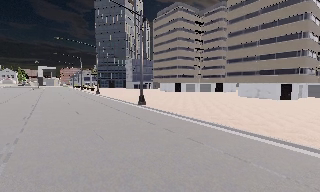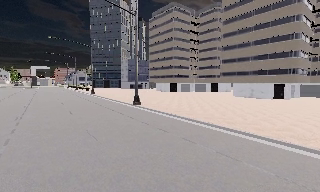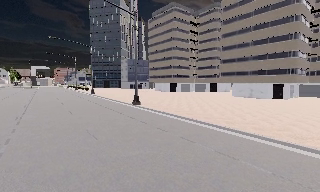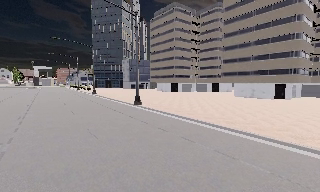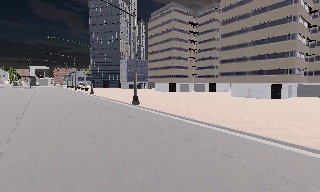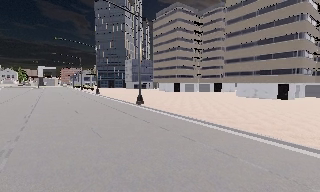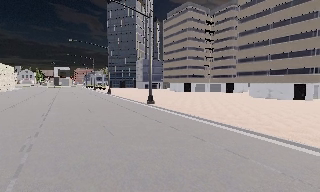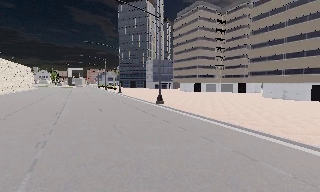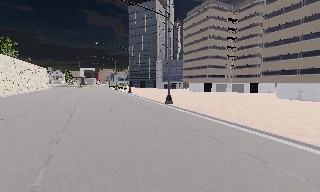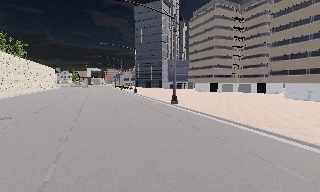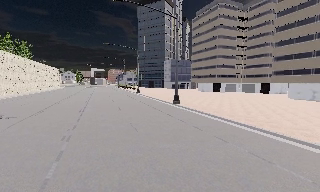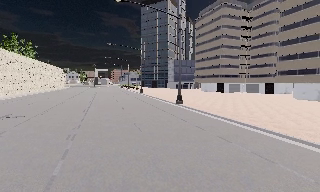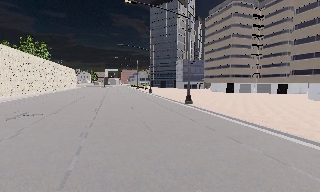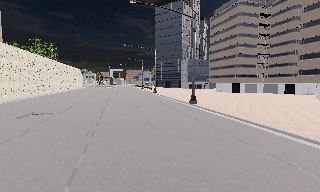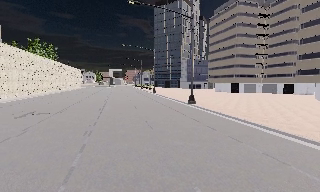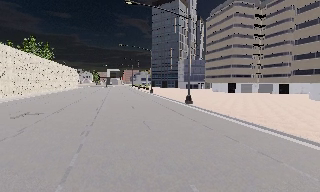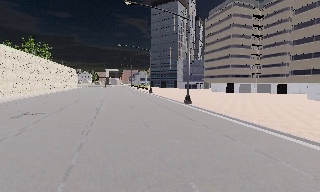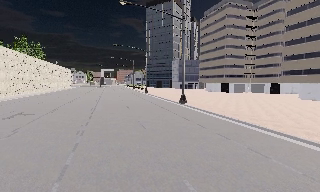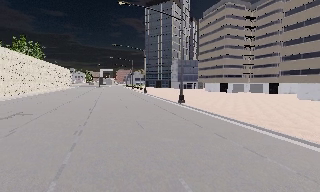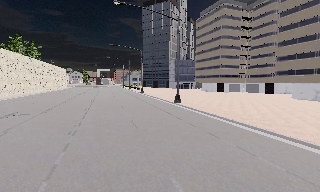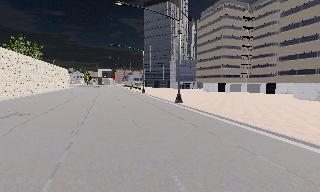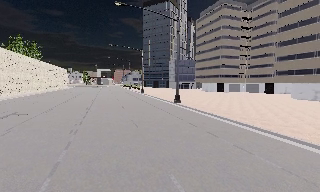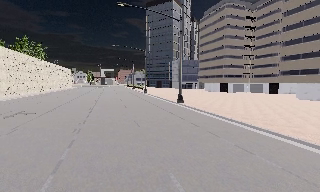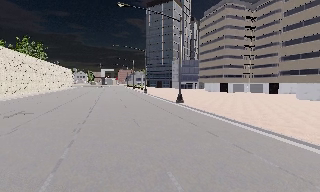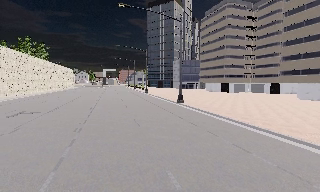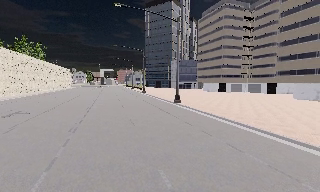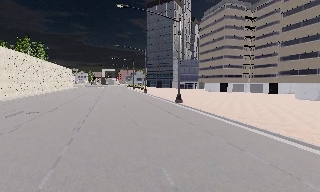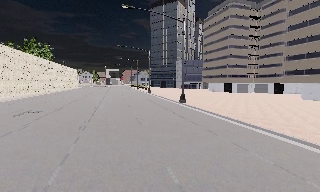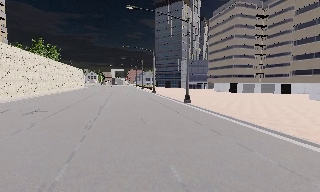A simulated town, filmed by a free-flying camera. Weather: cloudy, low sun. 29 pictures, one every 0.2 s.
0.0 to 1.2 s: The camera shifts only a little, or ends up much as it began.
1.2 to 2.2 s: The camera swings to its left by about 10 degrees, and the scene slides to the right.
2.2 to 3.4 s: The camera travels backward, about 0.5 m, so what stands in front gets smaller.
3.4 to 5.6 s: The camera travels backward and to its right, about 1 m, so what stands in front gets smaller.
The film runs backward here.
